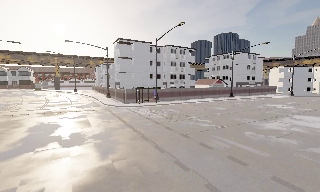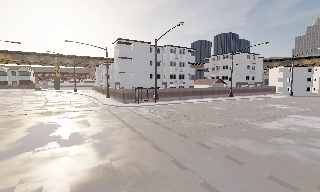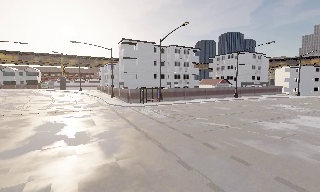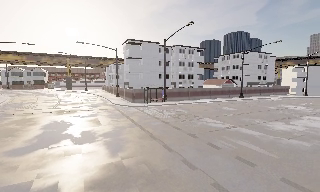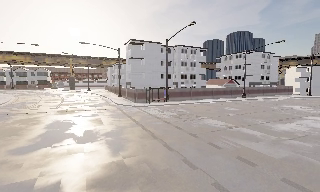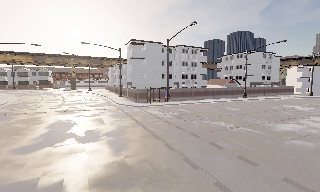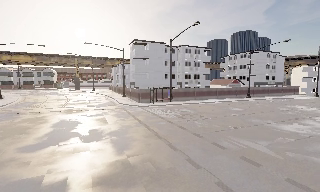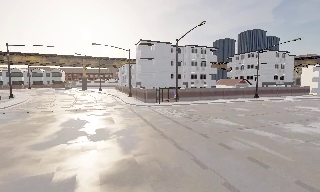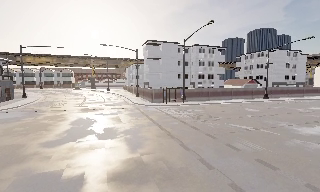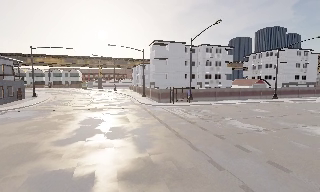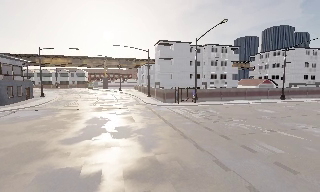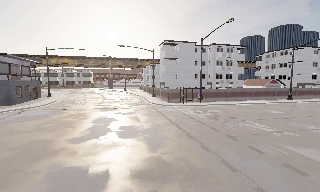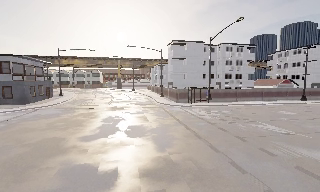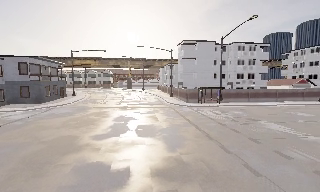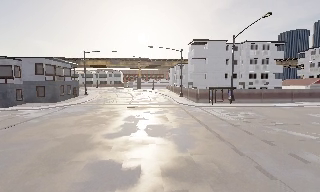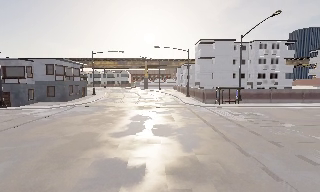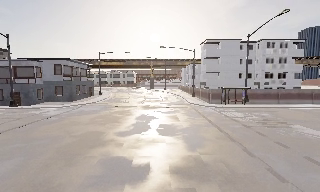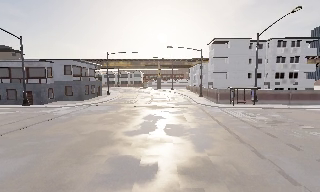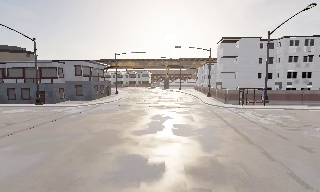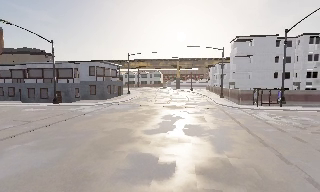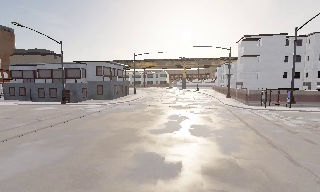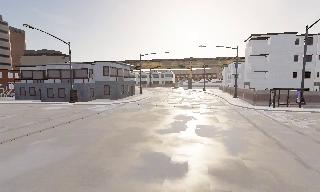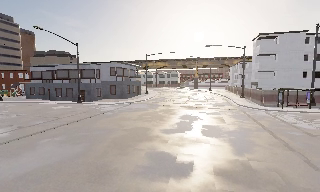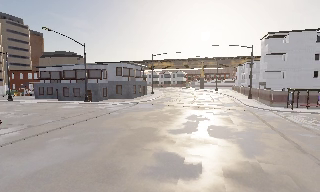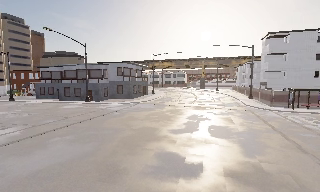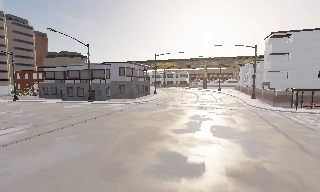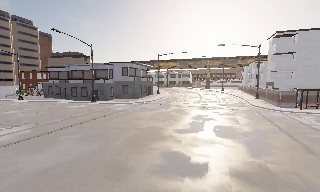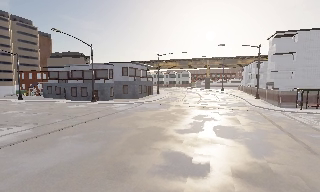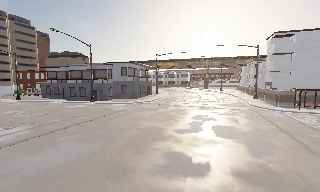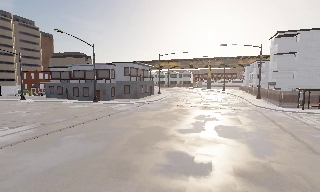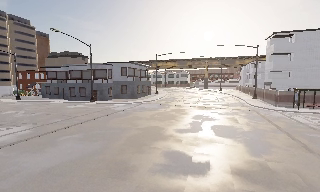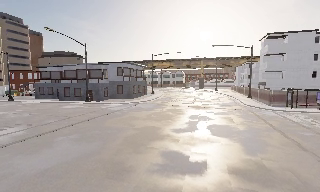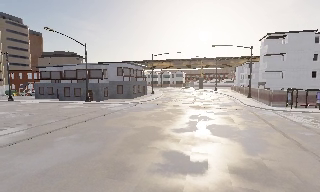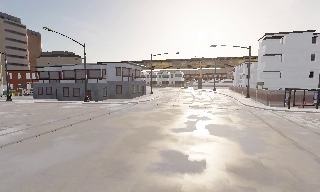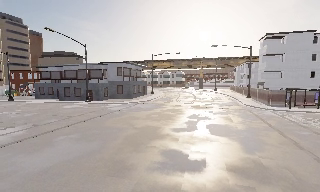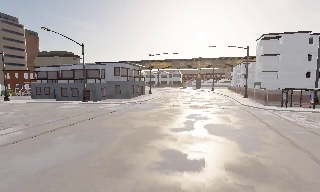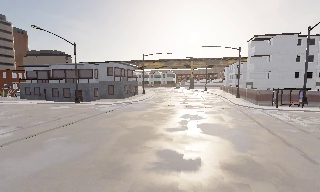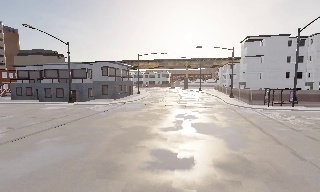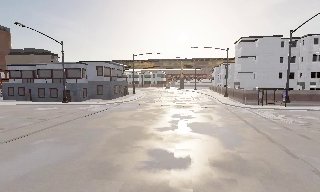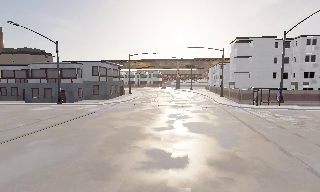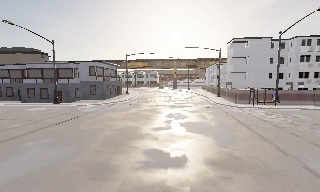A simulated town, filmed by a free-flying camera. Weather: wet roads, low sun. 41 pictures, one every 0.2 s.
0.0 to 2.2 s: The scene slides to the right, as the camera pans about 15 degrees to its left.
2.2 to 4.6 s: The camera swings to its left by about 30 degrees, and the scene slides to the right. It travels backward, about 0.5 m.
4.6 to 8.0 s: The camera travels to its left and backward, about 1 m.
The film runs backward here.
